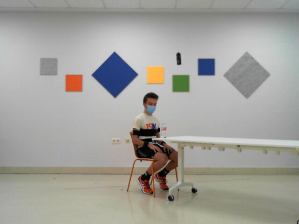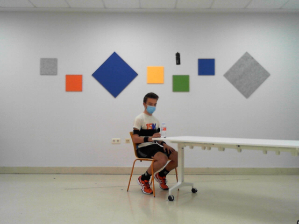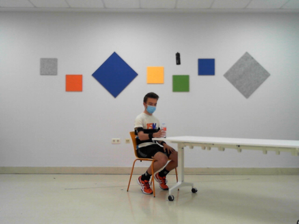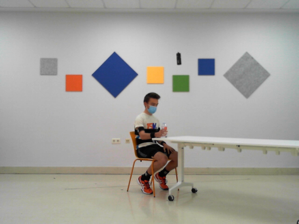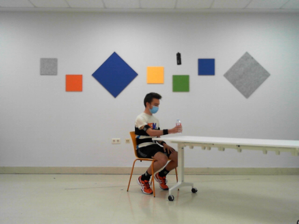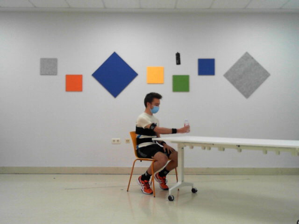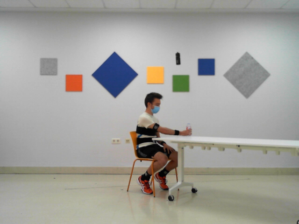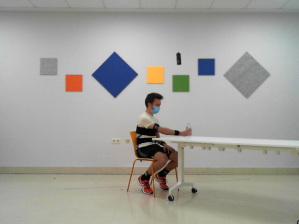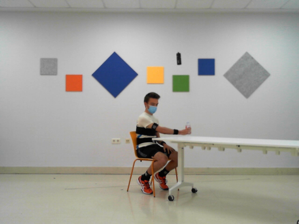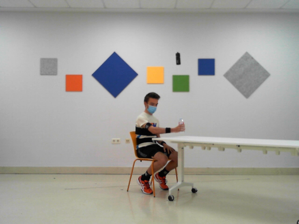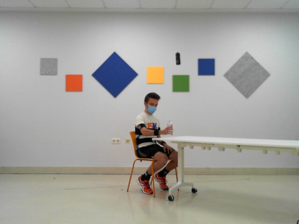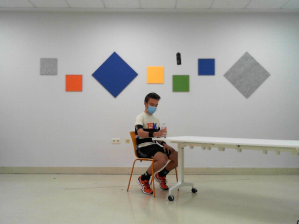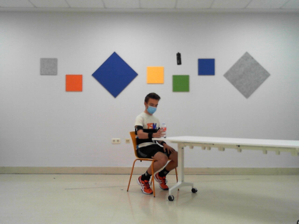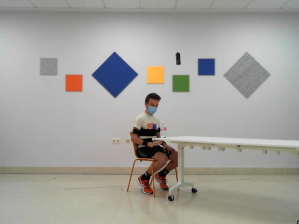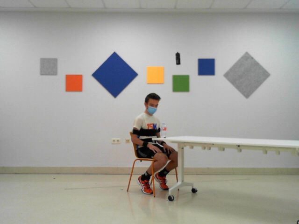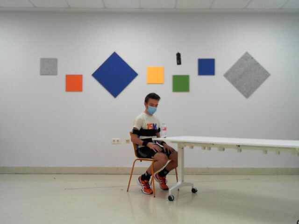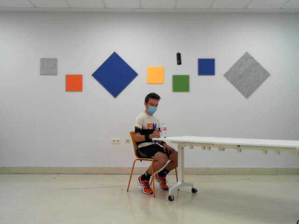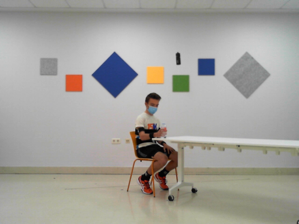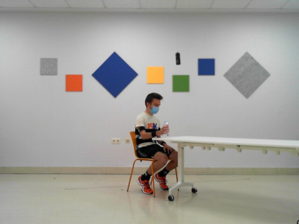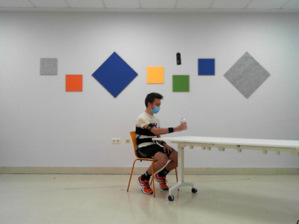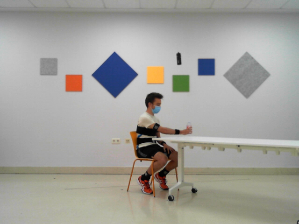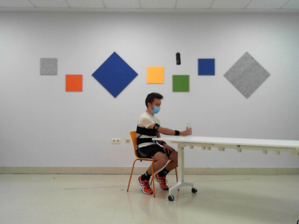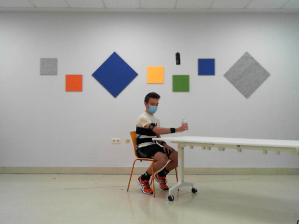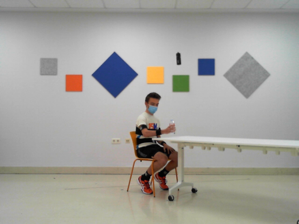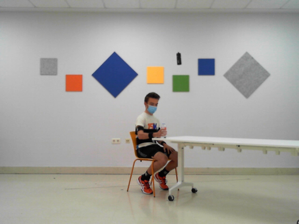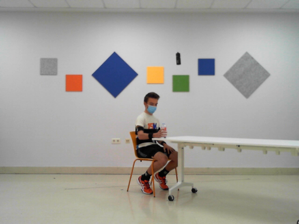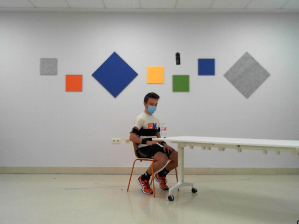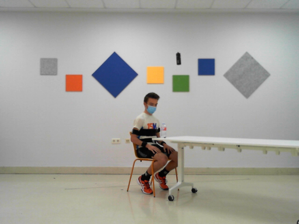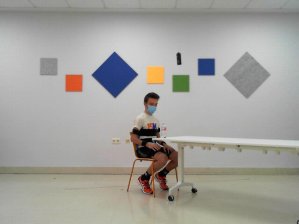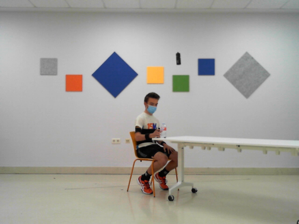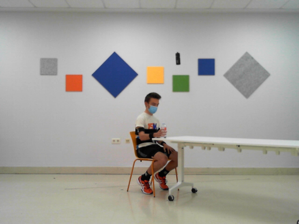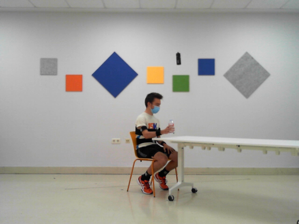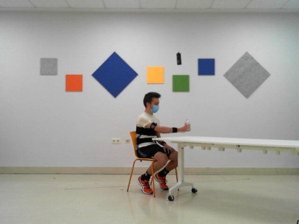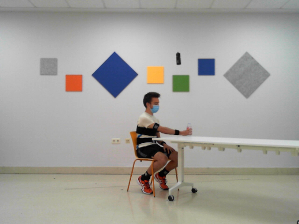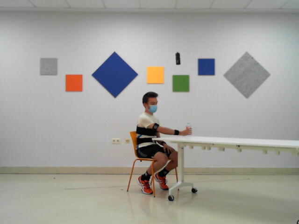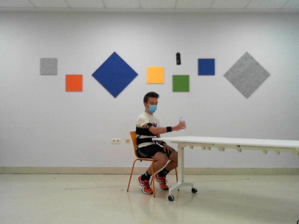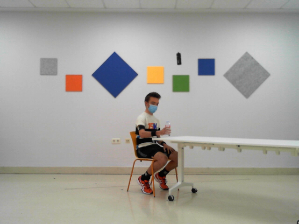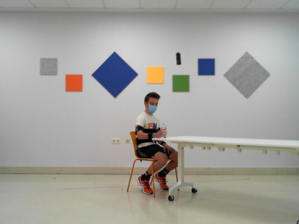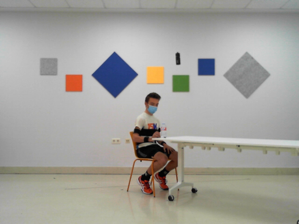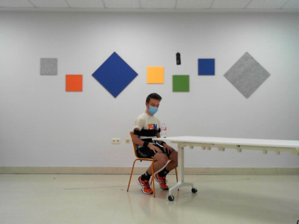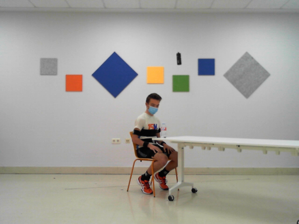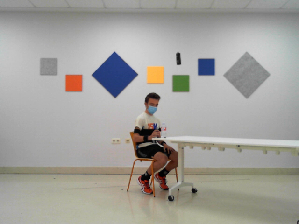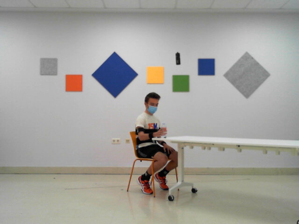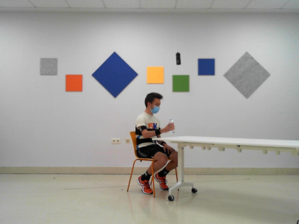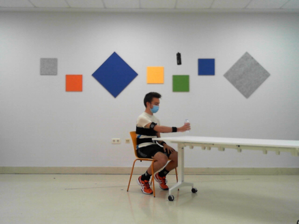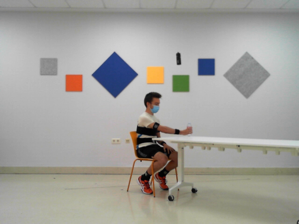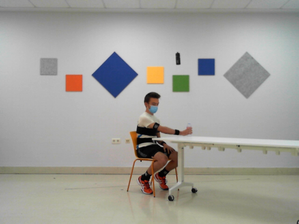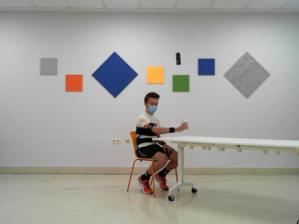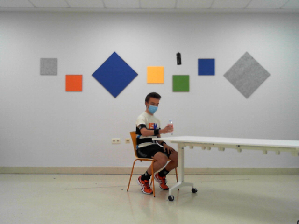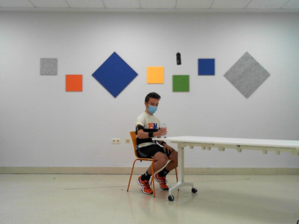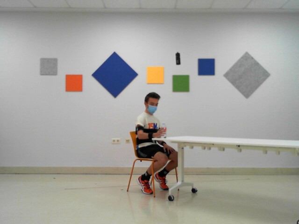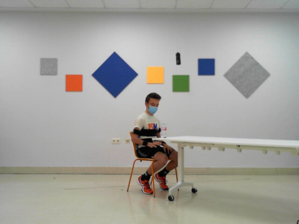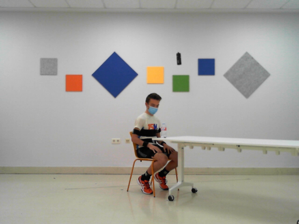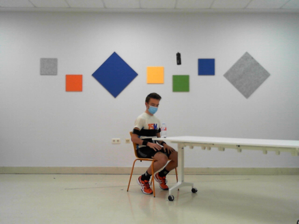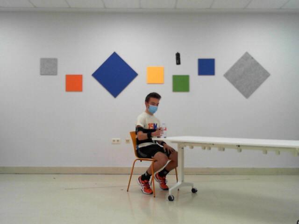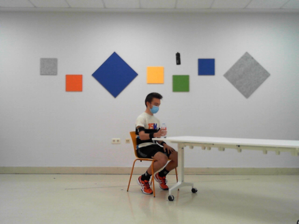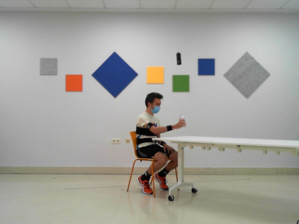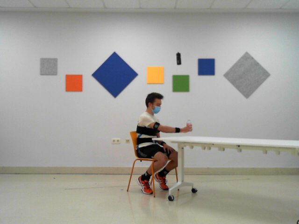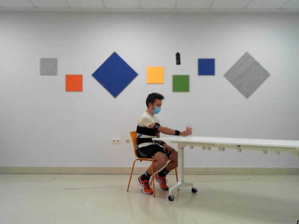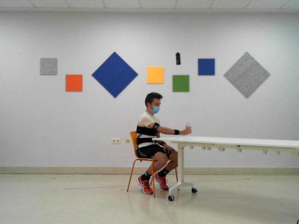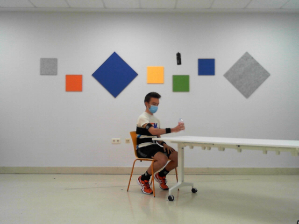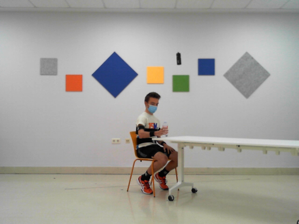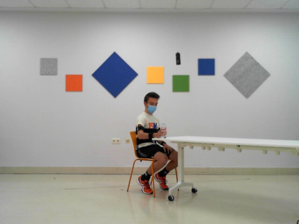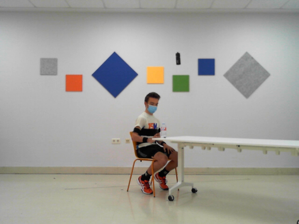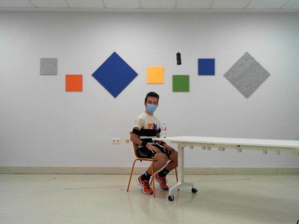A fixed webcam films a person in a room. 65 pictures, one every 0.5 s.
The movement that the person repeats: Move a bottle from side to side, right hand.
